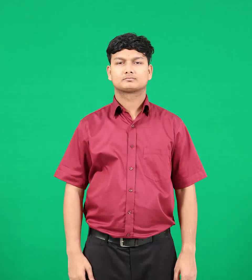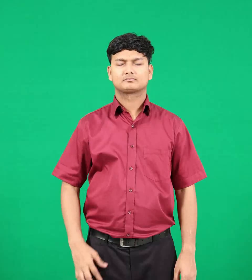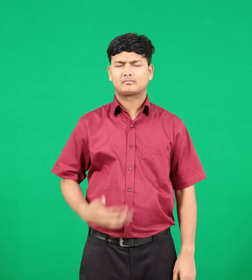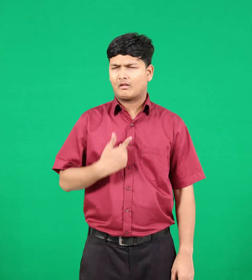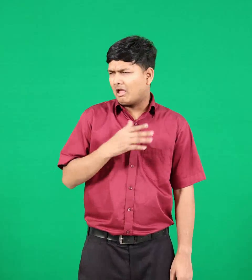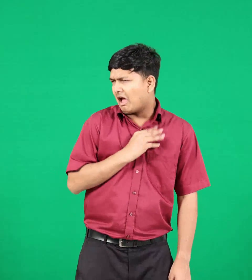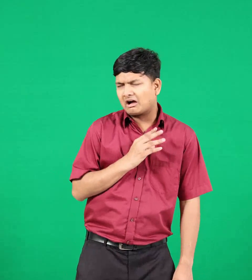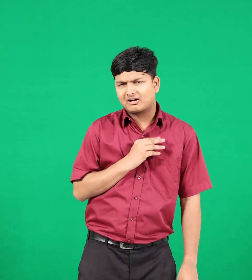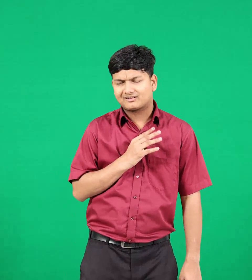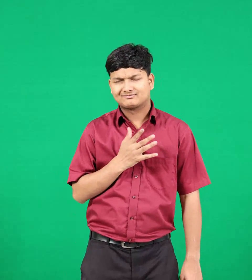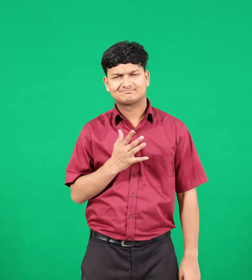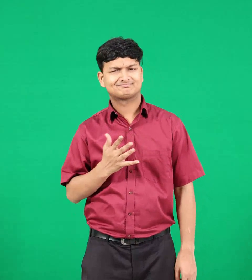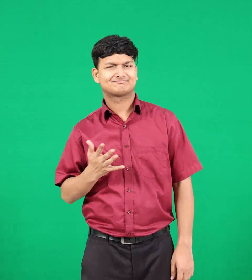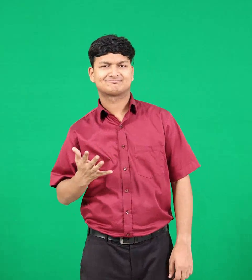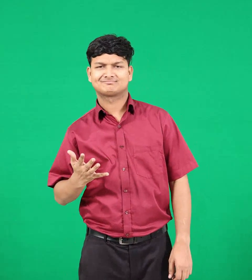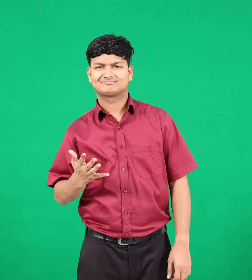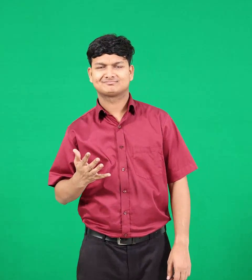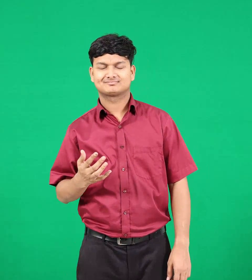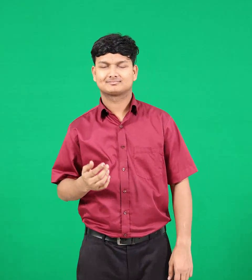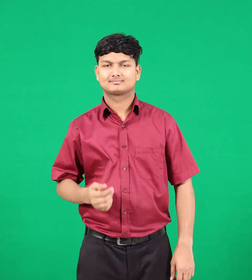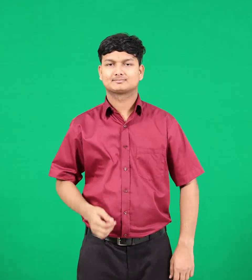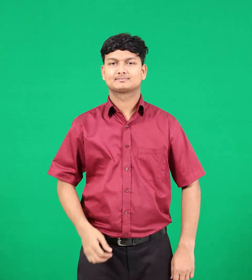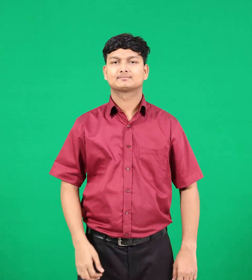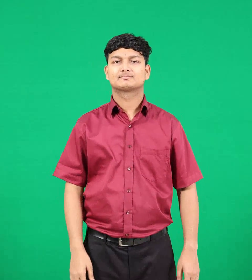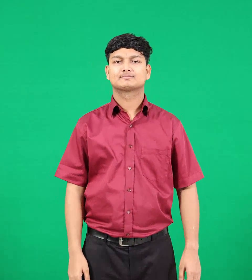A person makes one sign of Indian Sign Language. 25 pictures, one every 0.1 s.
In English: fearless
